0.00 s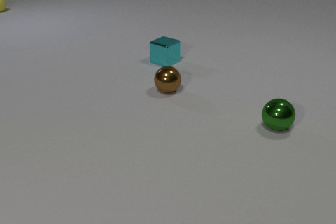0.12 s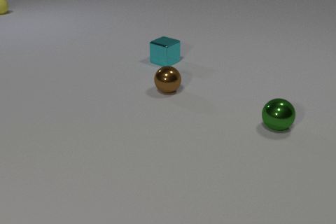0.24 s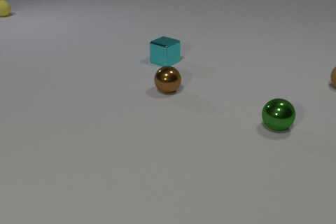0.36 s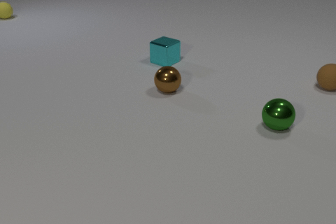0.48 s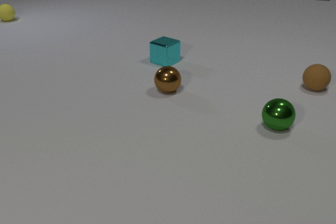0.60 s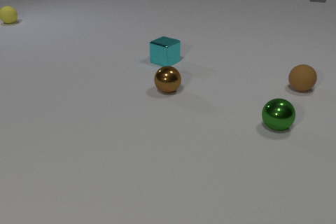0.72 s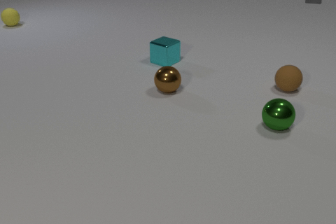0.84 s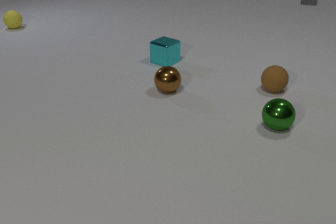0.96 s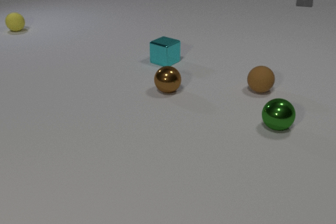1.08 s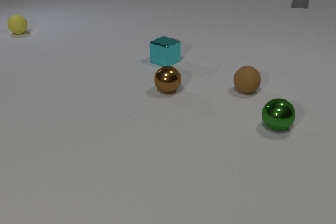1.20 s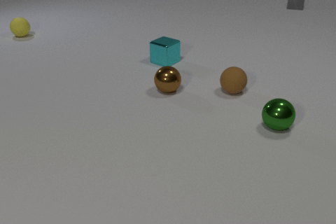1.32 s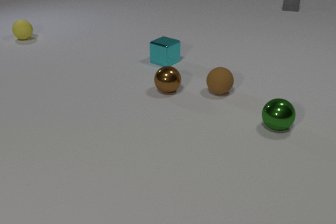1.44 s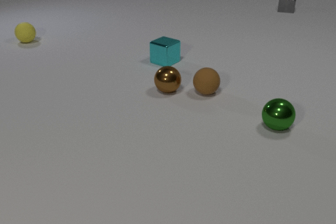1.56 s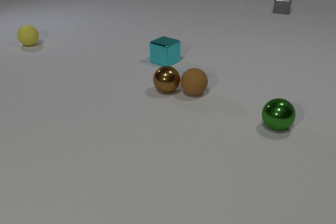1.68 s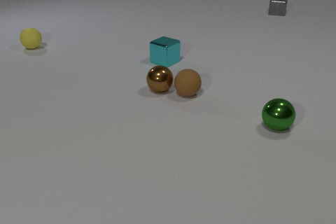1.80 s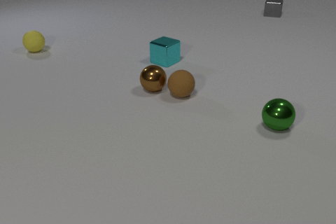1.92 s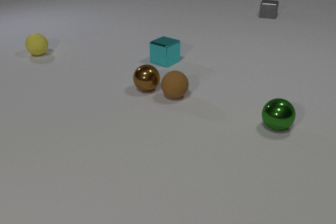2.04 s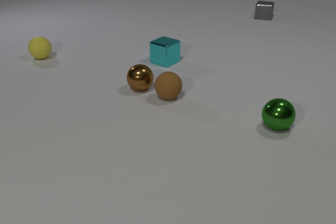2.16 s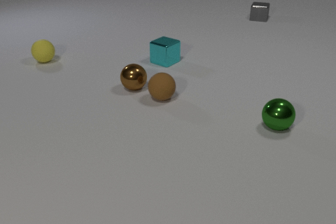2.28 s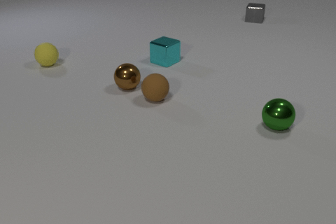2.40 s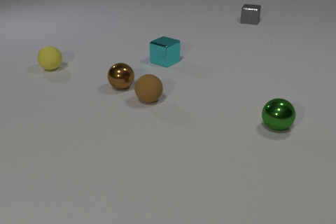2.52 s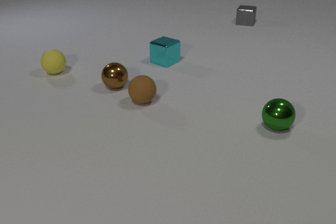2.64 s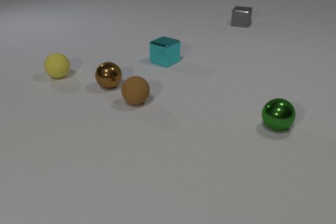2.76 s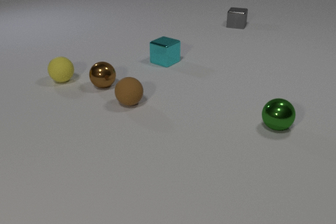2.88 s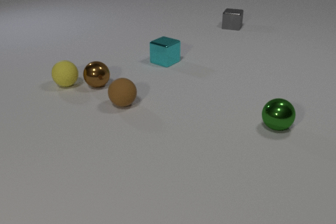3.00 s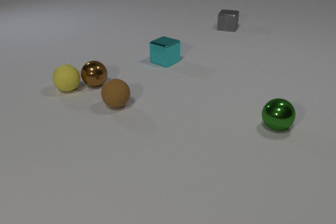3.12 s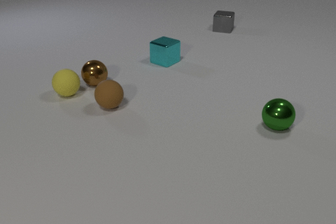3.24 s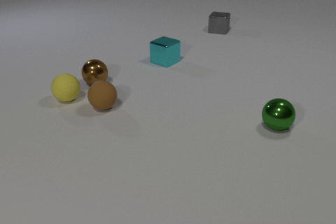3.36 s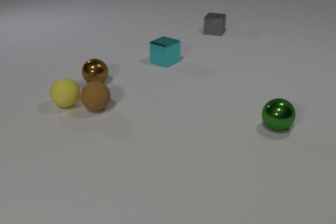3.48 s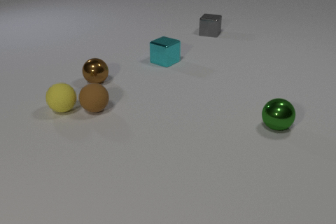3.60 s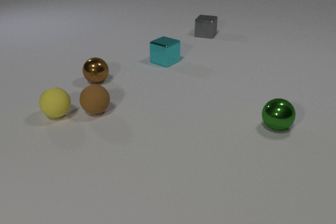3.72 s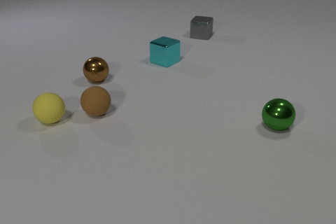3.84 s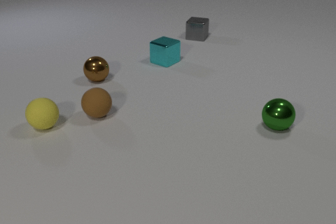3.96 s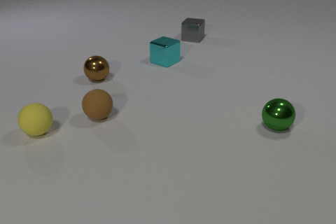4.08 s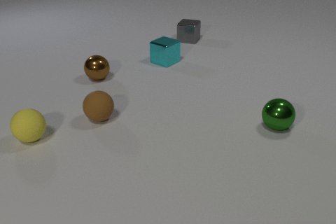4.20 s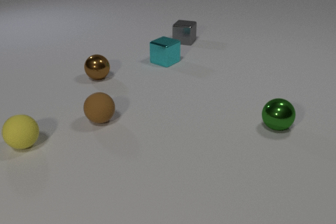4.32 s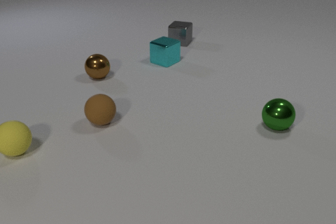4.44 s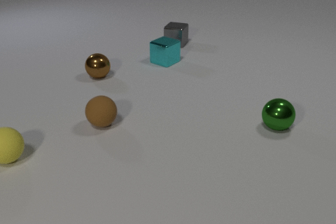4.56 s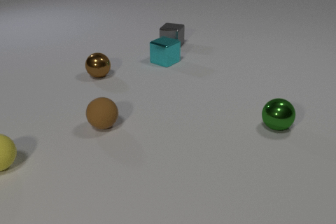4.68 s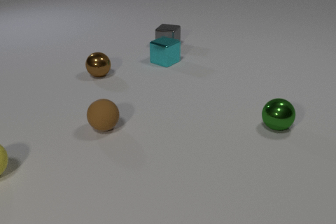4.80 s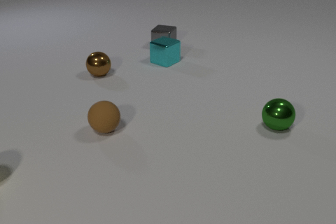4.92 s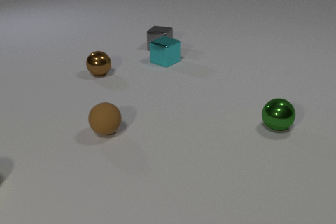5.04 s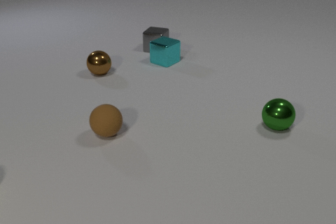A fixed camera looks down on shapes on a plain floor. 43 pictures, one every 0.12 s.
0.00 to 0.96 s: The brown rubber sphere comes in at the right edge, rolls to the left and toward the camera. The yellow rubber sphere rolls toward the camera. The gray metal cube comes in at the top edge, slides toward the camera and to the left.
0.96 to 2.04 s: The brown rubber sphere rolls to the left. The brown metal sphere rolls to the left. The yellow rubber sphere rolls toward the camera. The gray metal cube slides toward the camera and to the left. The brown rubber sphere and the brown metal sphere collide.
2.04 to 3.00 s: The brown rubber sphere rolls to the left. The brown metal sphere rolls to the left. The yellow rubber sphere rolls toward the camera. The gray metal cube slides toward the camera and to the left. The brown metal sphere and the yellow rubber sphere collide.
3.00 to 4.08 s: The brown rubber sphere rolls toward the camera and to the left. The brown metal sphere rolls away from the camera. The yellow rubber sphere rolls toward the camera and to the left. The gray metal cube slides toward the camera and to the left. The brown rubber sphere and the yellow rubber sphere collide.
4.08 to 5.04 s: The brown rubber sphere rolls toward the camera. The brown metal sphere rolls away from the camera. The yellow rubber sphere rolls toward the camera and to the left, leaves at the left edge. The gray metal cube slides to the left and toward the camera.
What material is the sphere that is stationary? metal.
What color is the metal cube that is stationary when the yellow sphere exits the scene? cyan.
What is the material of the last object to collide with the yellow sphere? rubber.
